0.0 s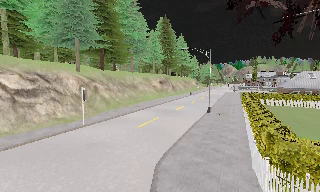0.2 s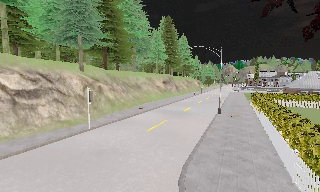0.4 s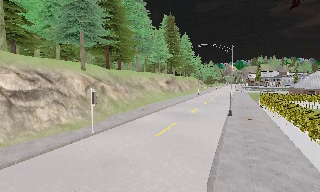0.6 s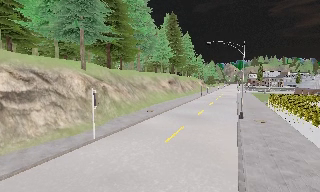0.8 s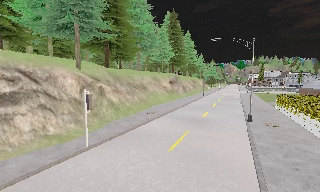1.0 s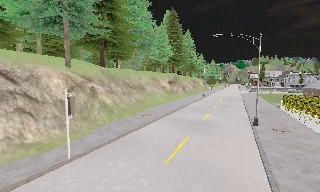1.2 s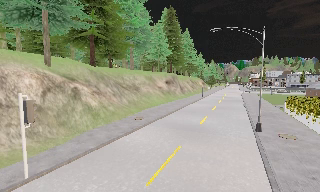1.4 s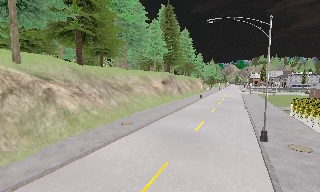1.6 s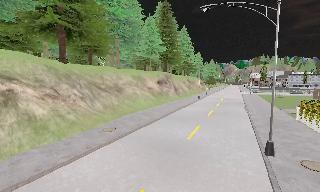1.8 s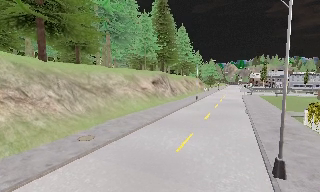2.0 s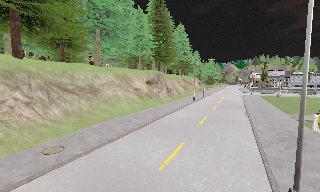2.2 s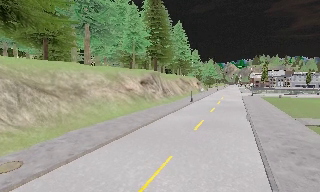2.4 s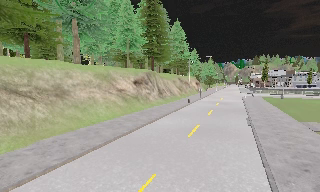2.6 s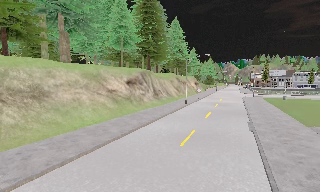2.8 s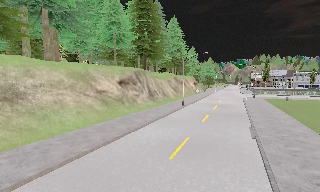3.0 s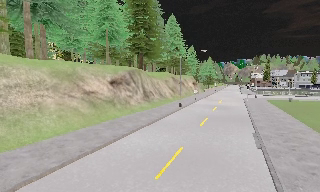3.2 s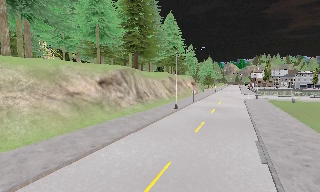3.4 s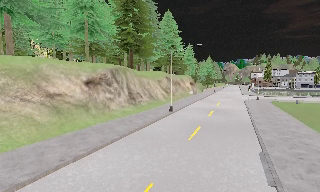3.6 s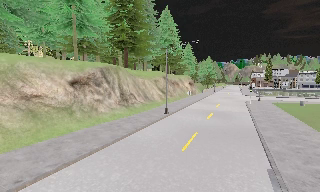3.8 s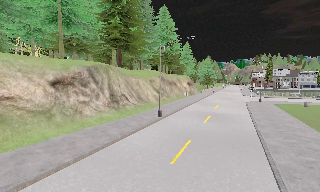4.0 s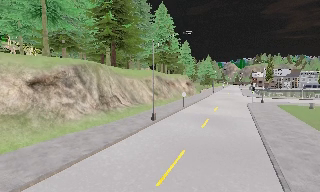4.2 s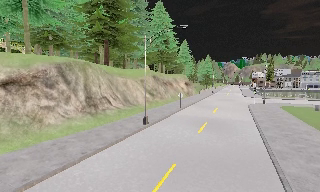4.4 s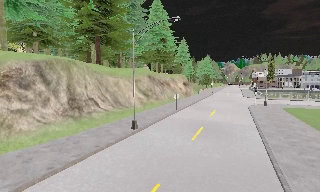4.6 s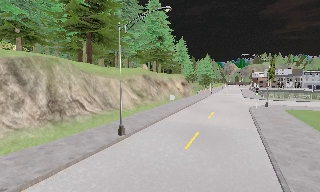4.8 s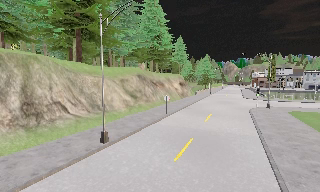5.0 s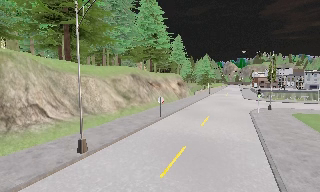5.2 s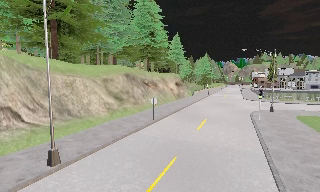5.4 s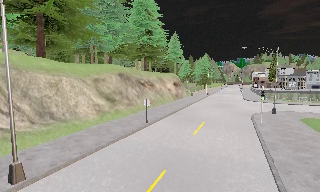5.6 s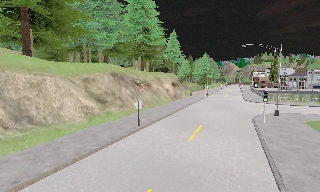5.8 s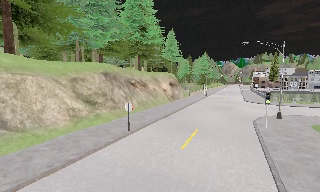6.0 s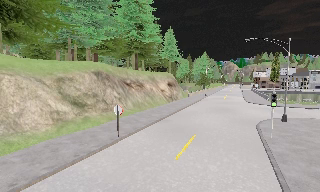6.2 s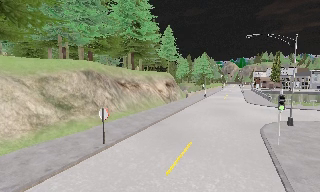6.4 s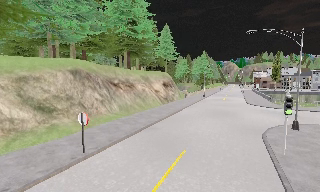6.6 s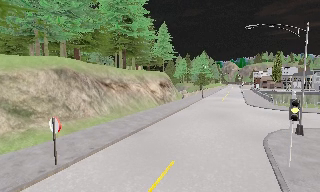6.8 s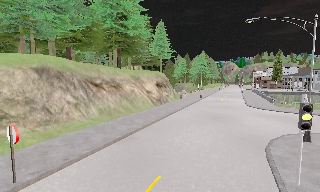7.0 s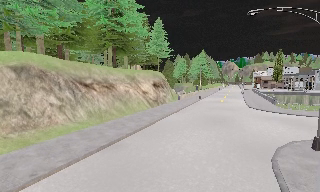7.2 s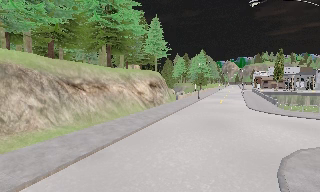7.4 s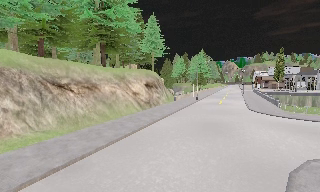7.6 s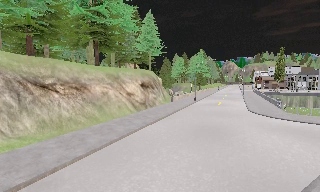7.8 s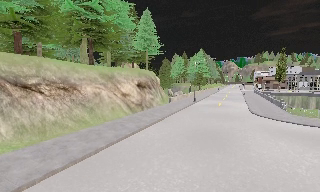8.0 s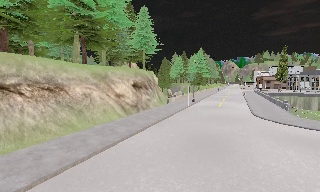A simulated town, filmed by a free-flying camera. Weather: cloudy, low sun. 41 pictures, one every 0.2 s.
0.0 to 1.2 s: The camera travels forward, about 8 m, so what stands in front looms larger.
1.2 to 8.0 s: The camera travels forward and to its right, about 55 m, so what stands in front looms larger.
The film runs forward here.
